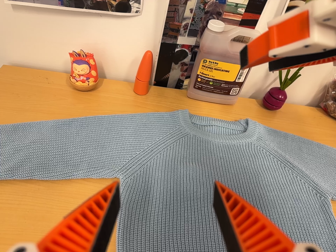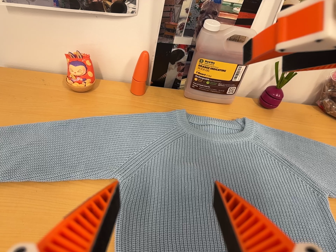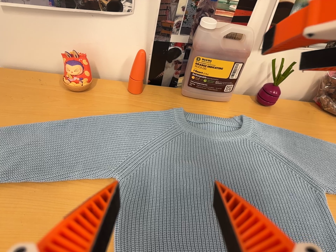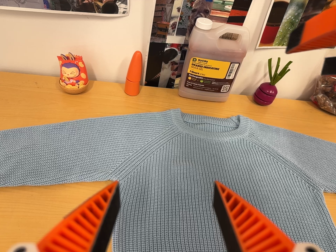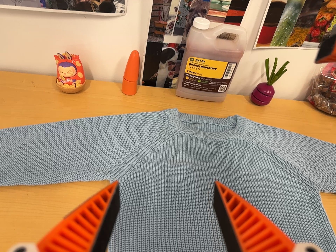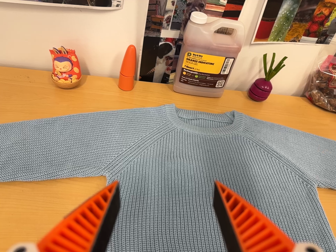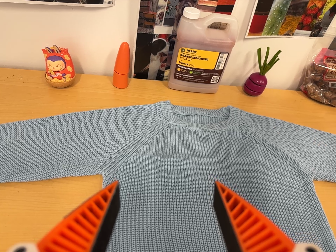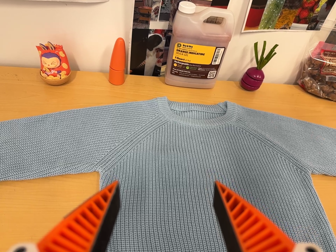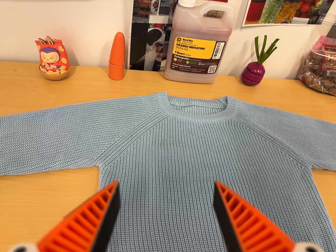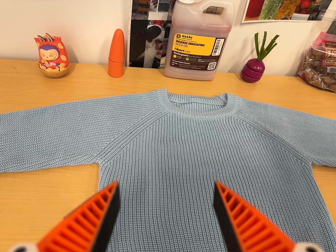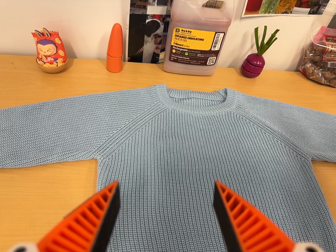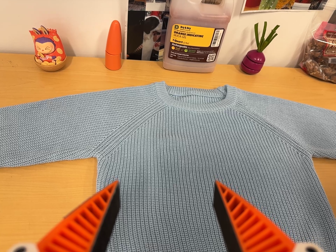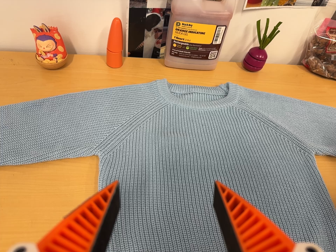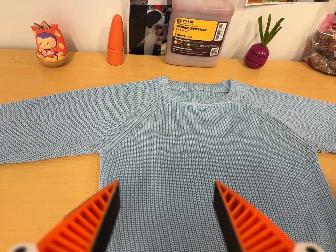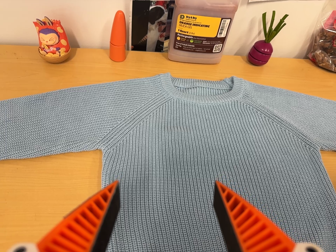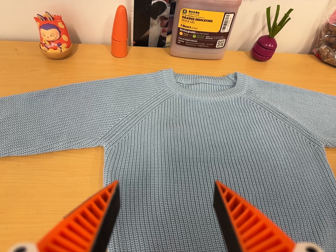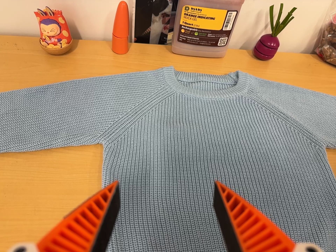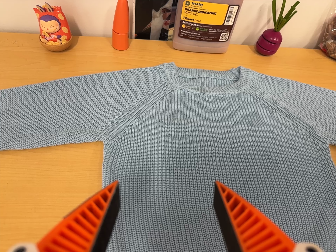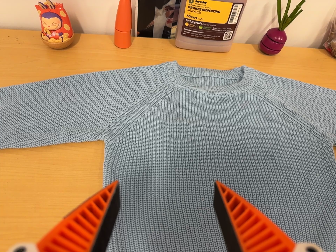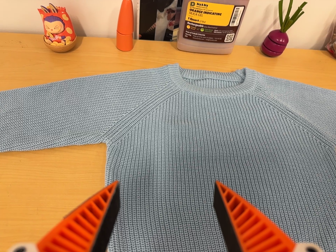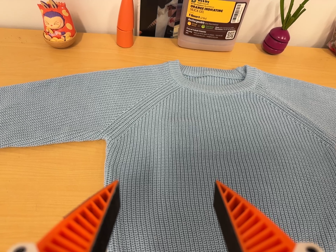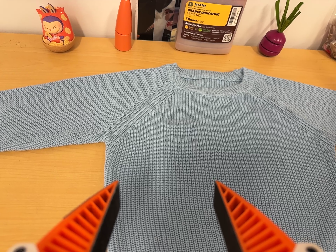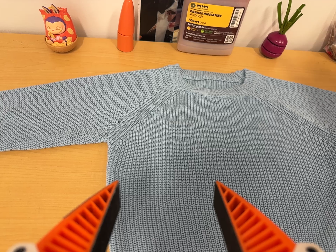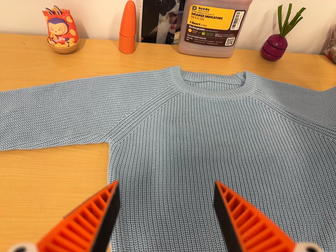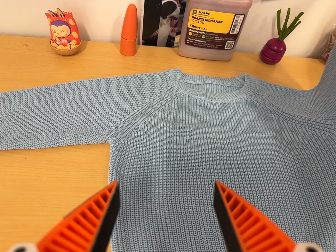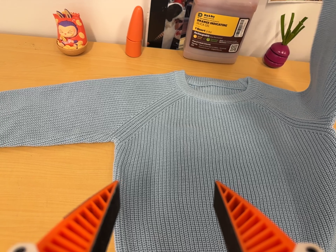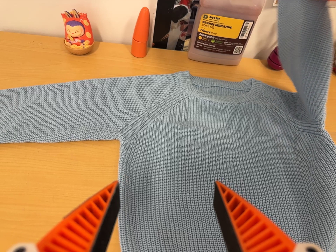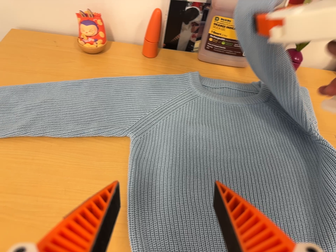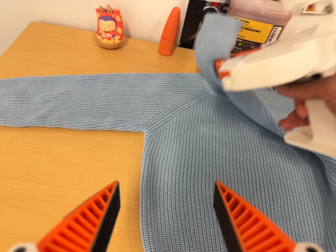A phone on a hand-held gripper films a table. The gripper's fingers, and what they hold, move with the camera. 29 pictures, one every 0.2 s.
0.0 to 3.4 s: The camera's aim tips toward the bottom of its view by about 10 degrees, and the scene shifts upward.
3.4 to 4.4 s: The camera keeps its place and its aim.
4.4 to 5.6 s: The camera shifts only a little, or ends up much as it began.
The film runs forward here.
